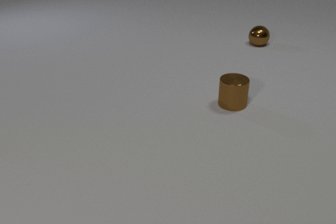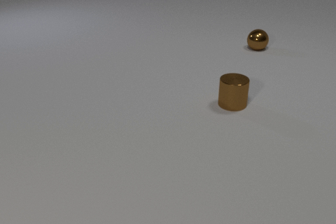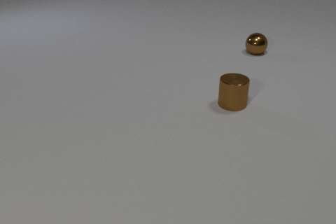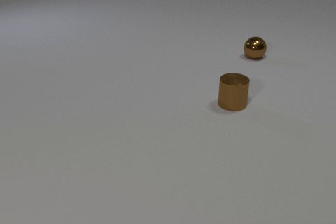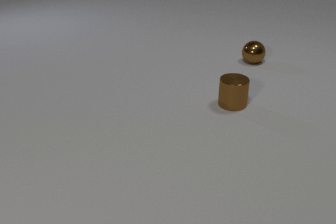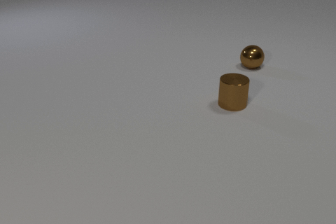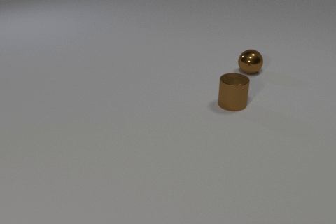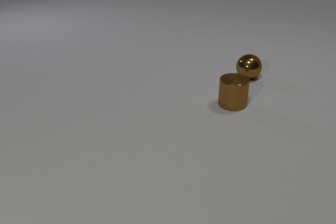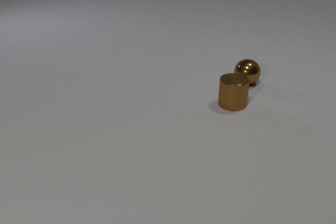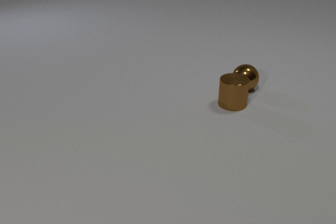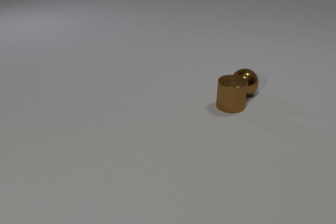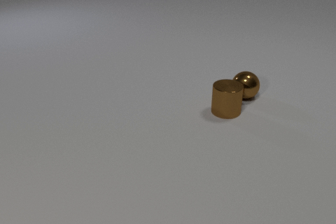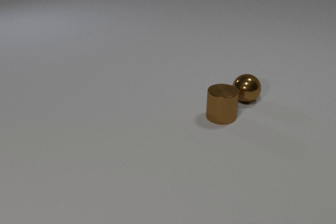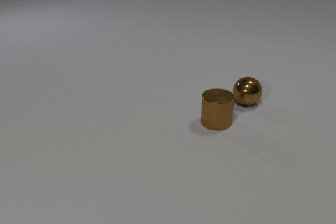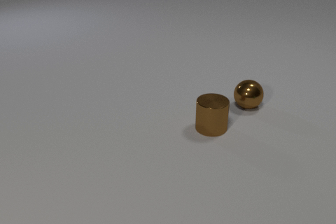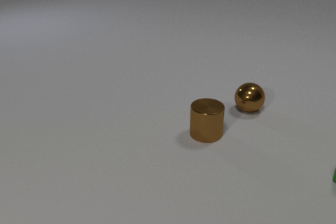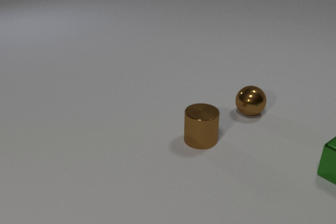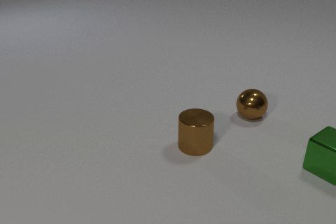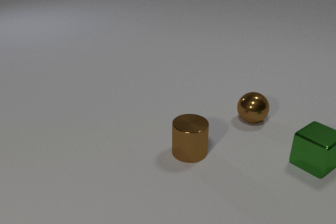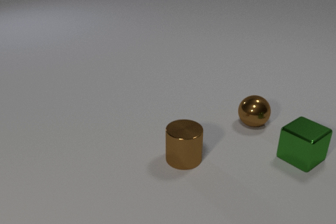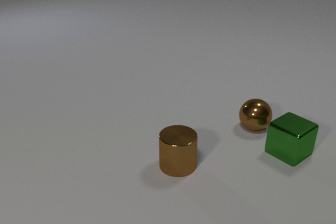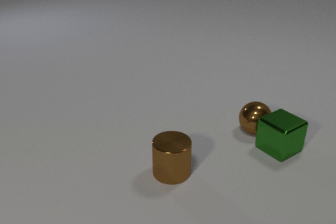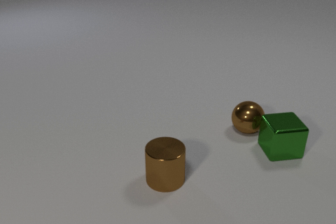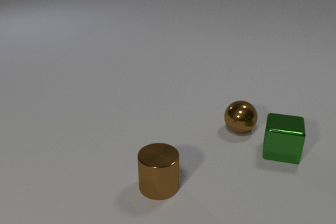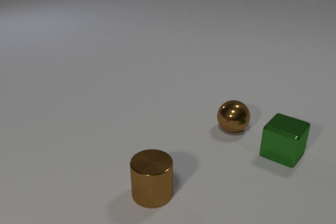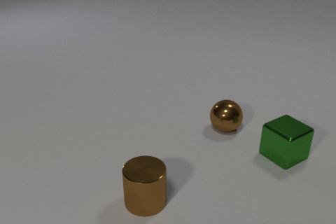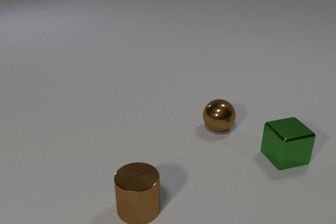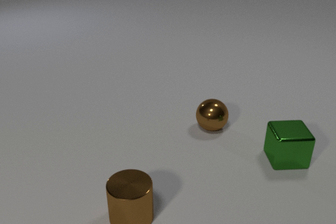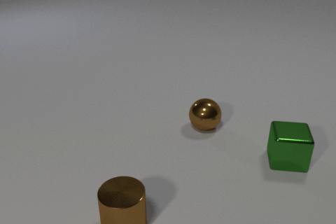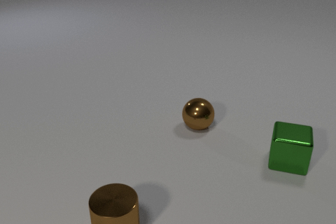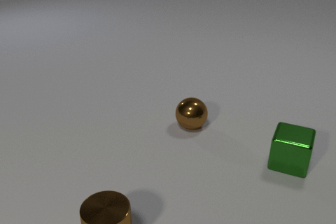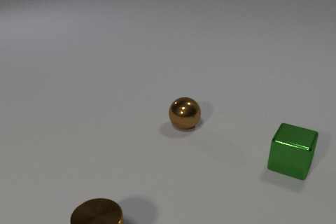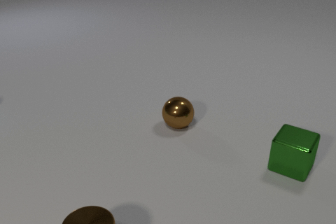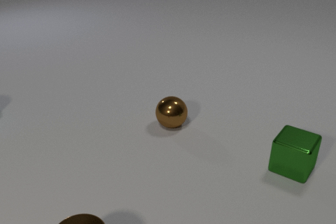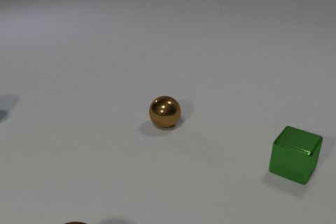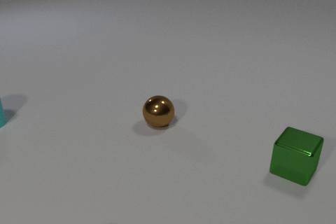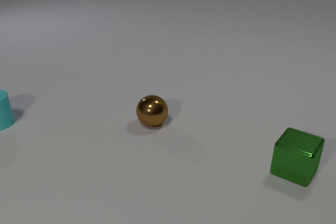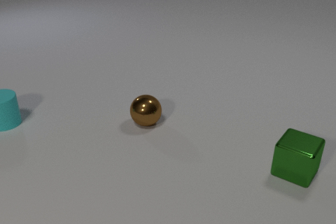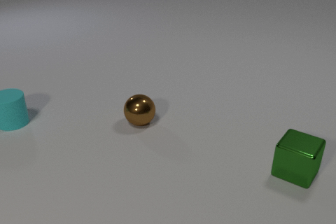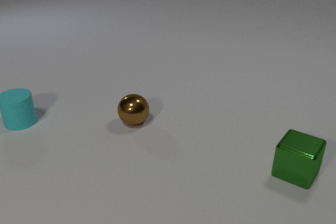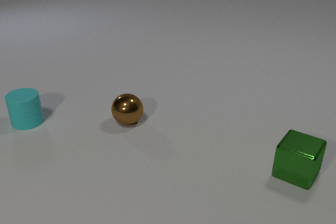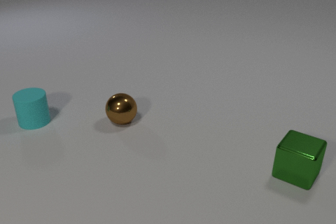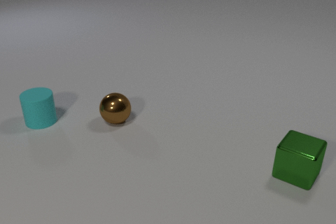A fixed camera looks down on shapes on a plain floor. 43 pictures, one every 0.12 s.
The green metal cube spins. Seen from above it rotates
clockwise.
The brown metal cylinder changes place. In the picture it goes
toward the camera.
0.00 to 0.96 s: The brown metal sphere rolls toward the camera.
0.96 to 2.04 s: The brown metal sphere rolls toward the camera. The brown metal cylinder slides toward the camera and to the left. The green metal cube comes in at the right edge, slides to the left. The brown metal sphere and the brown metal cylinder collide.
2.04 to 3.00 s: The brown metal sphere rolls toward the camera and to the left. The brown metal cylinder slides toward the camera and to the left. The green metal cube slides to the left, spins so that its near face slides to the left, clockwise seen from above. The brown metal sphere and the green metal cube collide.
3.00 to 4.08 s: The brown metal sphere rolls to the left. The brown metal cylinder slides toward the camera and to the left. The green metal cube slides toward the camera and to the right, spins clockwise seen from above by about 75 degrees, its near face sliding to the left.
4.08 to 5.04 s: The brown metal sphere rolls to the left. The green metal cube moves, and ends about where it began. The cyan rubber cylinder comes in at the left edge, slides to the right.
What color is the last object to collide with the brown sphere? green.
Are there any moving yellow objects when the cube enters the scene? no.
What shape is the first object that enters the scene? cube.
